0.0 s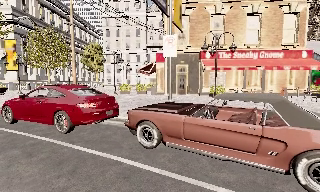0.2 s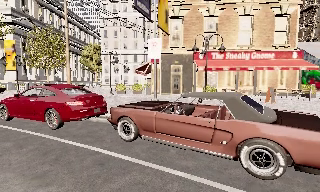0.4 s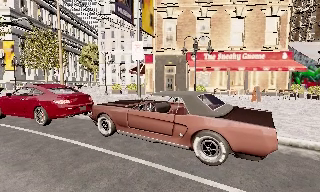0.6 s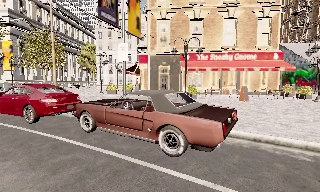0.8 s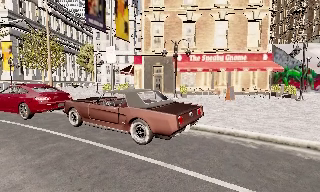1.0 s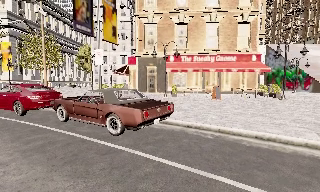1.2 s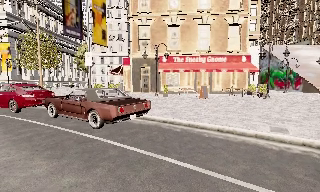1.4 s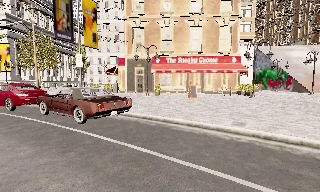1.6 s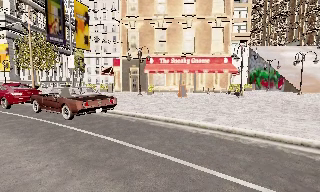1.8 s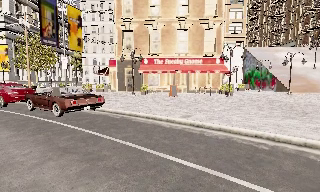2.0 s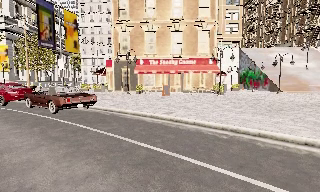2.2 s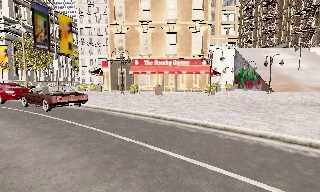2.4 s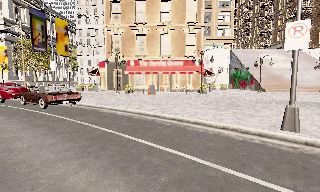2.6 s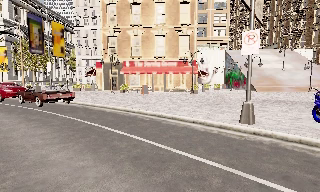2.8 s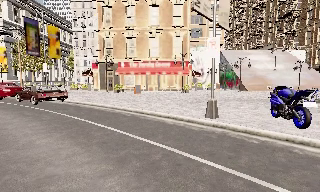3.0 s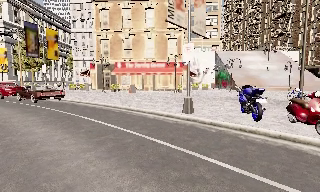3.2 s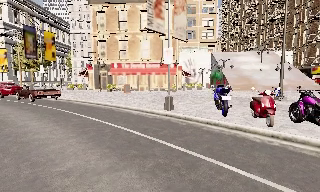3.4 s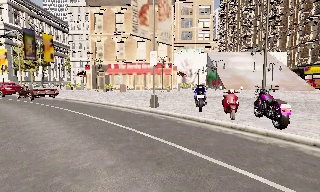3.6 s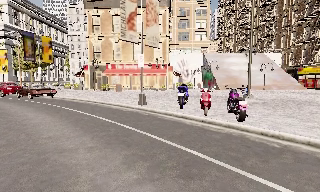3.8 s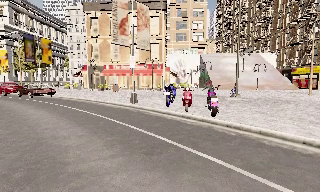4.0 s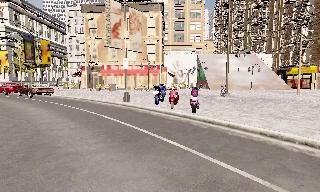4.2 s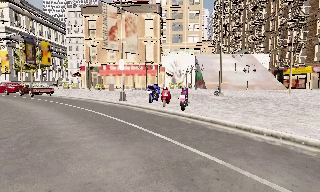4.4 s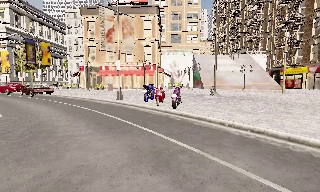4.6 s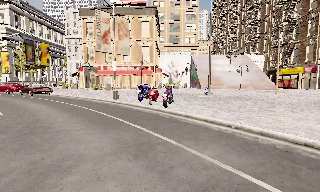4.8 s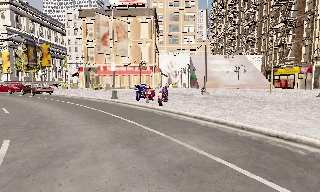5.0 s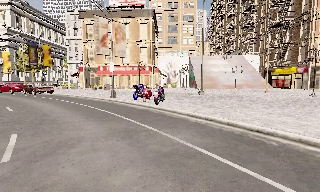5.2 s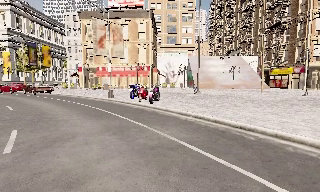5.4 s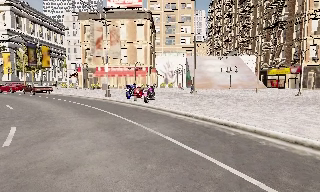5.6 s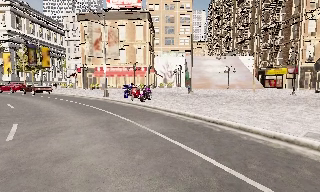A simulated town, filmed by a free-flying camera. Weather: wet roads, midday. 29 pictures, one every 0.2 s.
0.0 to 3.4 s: The camera travels to its right and backward, about 17 m, so close, fixed things drift to the left.
3.4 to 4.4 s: The camera travels backward and to its right, about 4.5 m, so what stands in front gets smaller. It loses speed.
4.4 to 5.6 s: The camera travels backward and to its right, about 3.5 m, so what stands in front gets smaller.
The film runs backward here.
